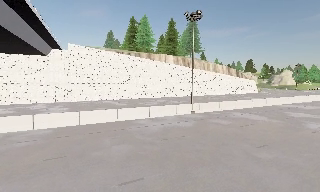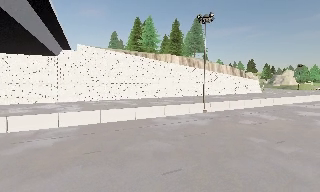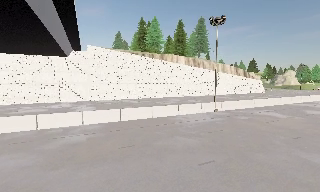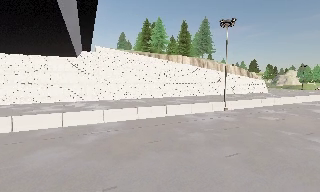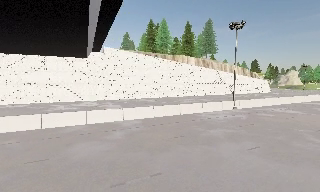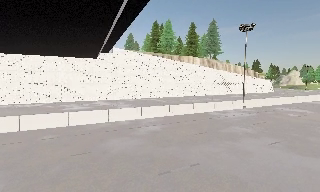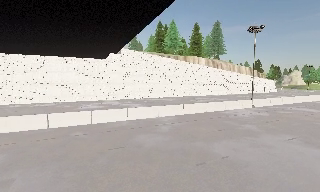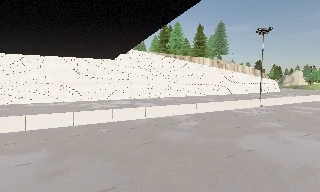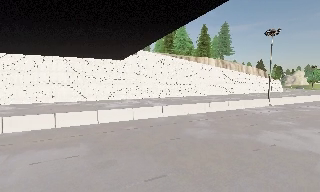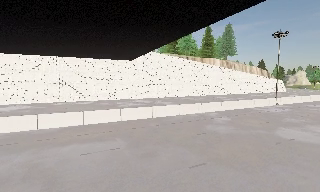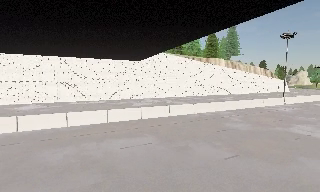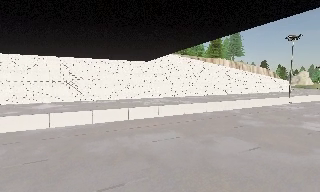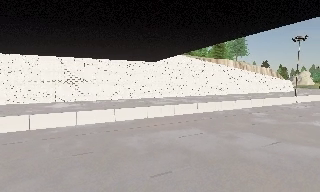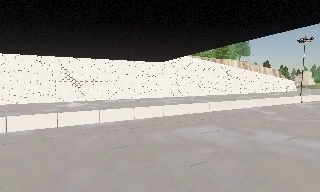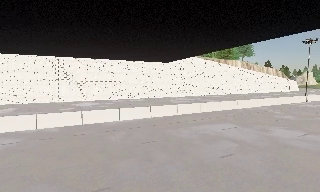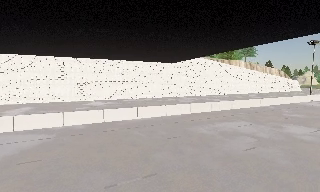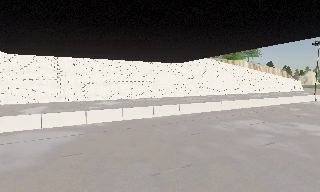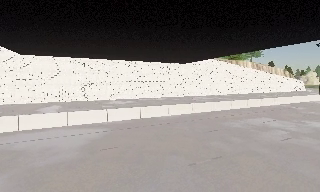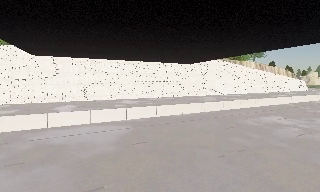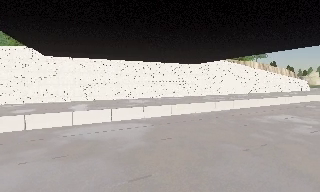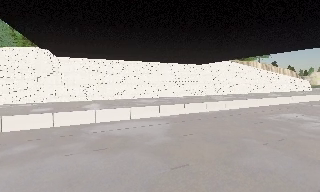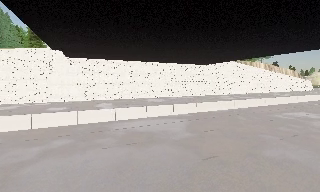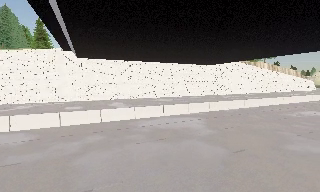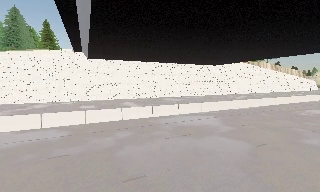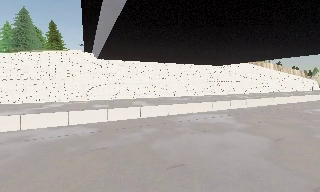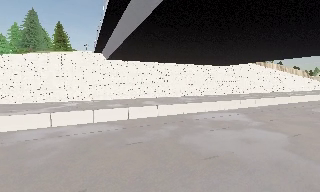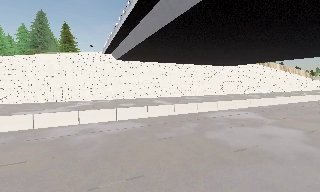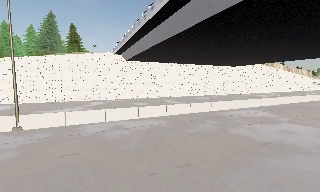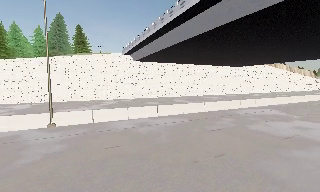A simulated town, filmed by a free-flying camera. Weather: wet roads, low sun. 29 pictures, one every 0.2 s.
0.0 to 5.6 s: The camera travels to its left and backward, about 55 m, so close, fixed things drift to the right.
The film runs backward here.
